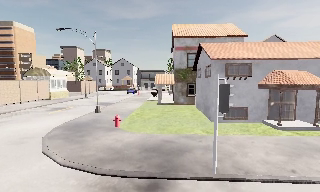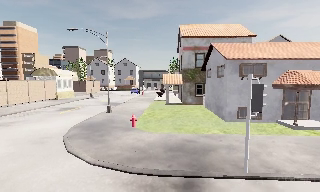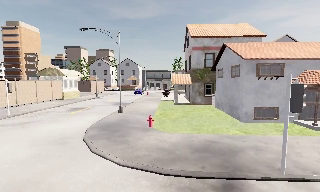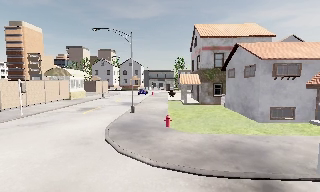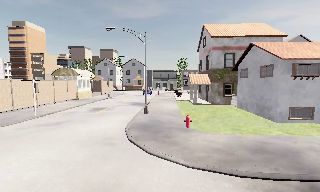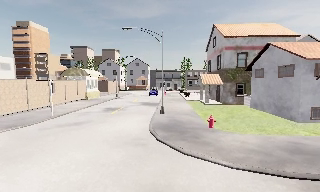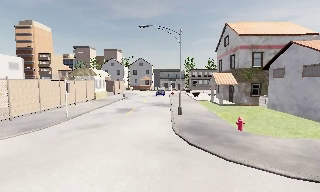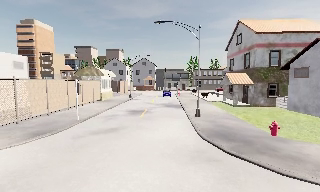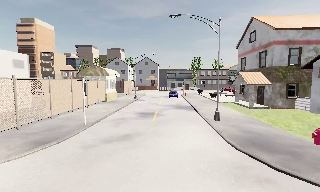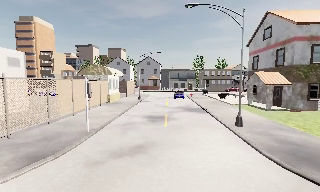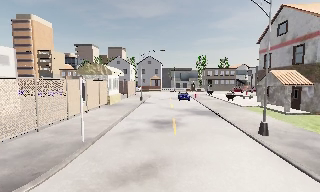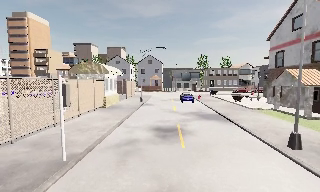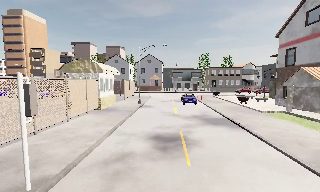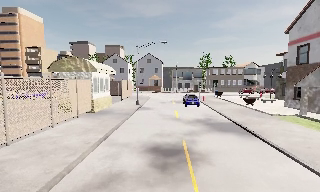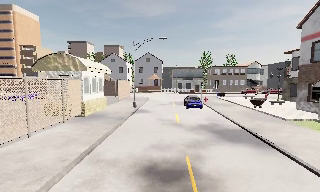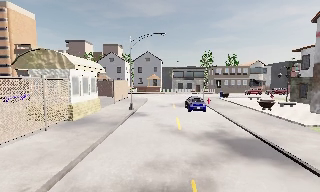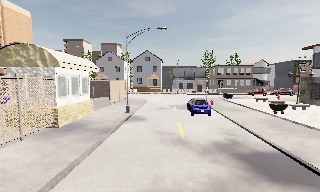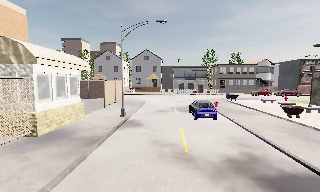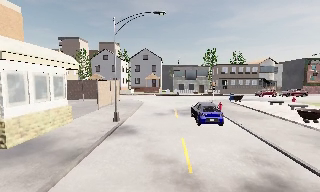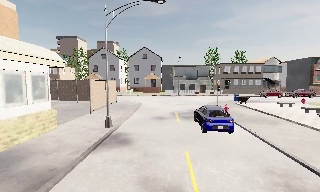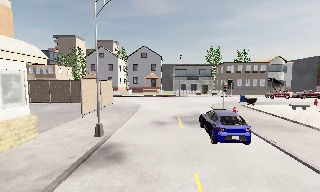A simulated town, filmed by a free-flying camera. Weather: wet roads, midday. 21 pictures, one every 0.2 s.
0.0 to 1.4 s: The camera travels to its left, about 9 m, so close, fixed things drift to the right.
1.4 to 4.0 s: The camera travels forward, about 20 m, so what stands in front looms larger.
The film runs backward here.
